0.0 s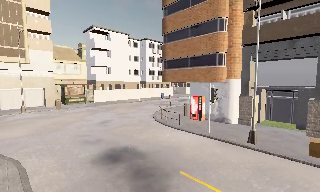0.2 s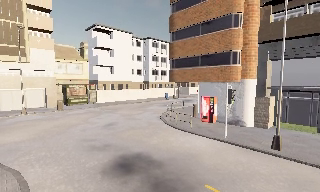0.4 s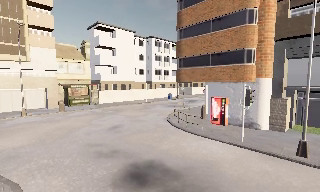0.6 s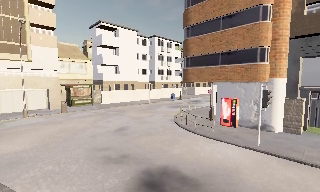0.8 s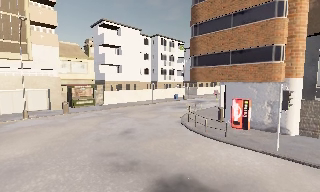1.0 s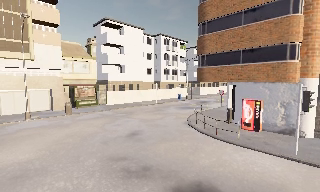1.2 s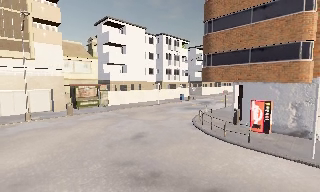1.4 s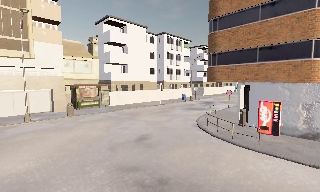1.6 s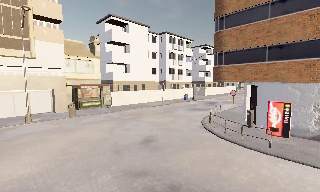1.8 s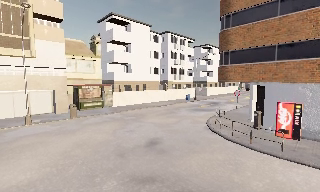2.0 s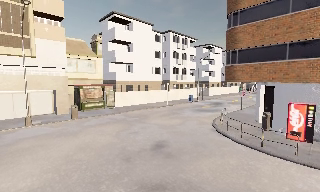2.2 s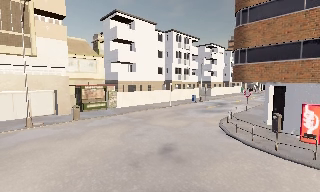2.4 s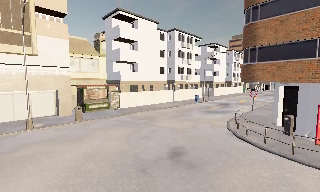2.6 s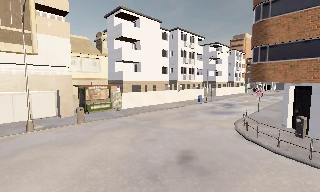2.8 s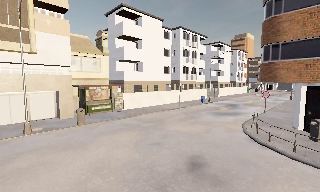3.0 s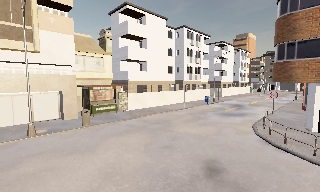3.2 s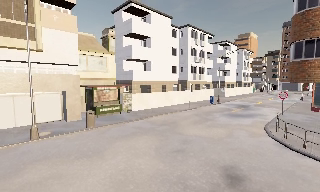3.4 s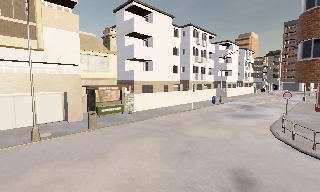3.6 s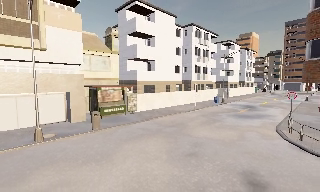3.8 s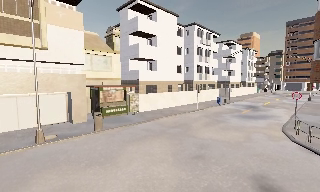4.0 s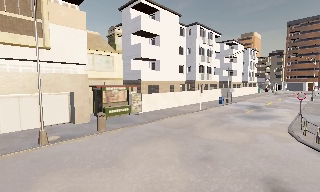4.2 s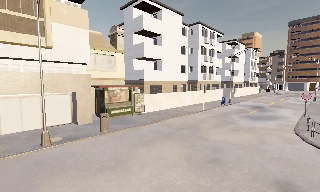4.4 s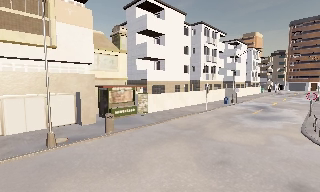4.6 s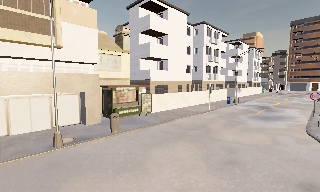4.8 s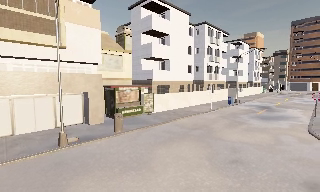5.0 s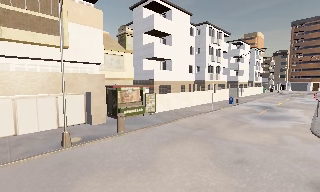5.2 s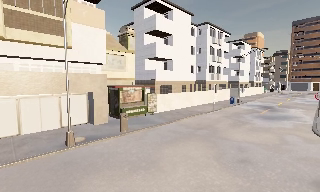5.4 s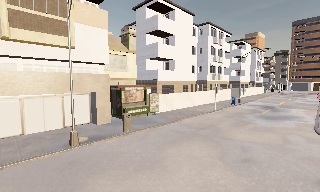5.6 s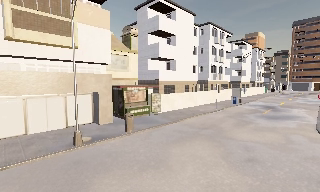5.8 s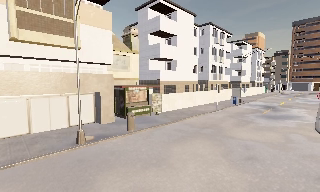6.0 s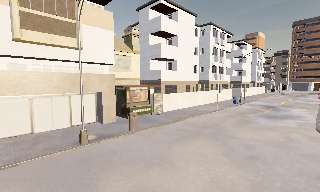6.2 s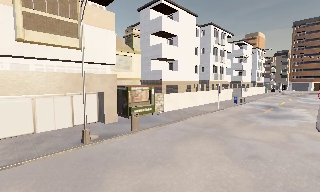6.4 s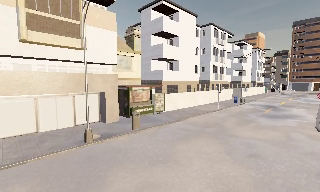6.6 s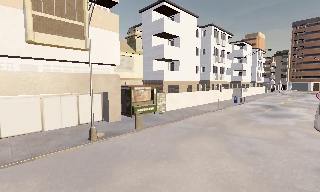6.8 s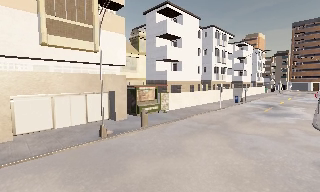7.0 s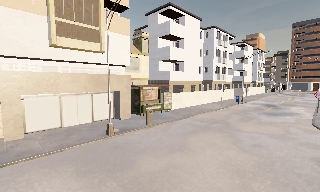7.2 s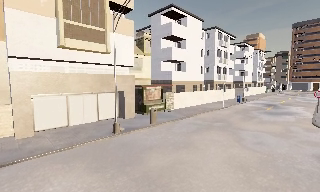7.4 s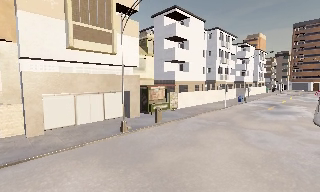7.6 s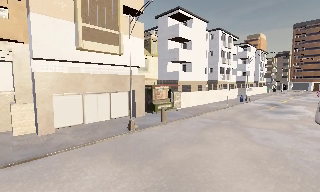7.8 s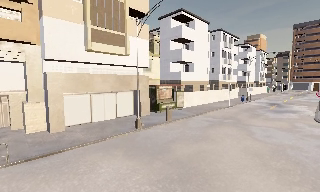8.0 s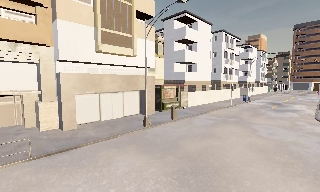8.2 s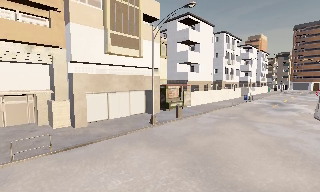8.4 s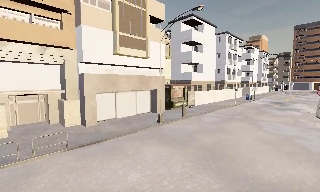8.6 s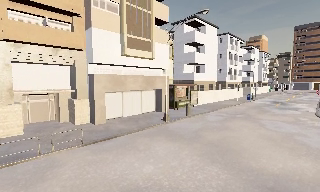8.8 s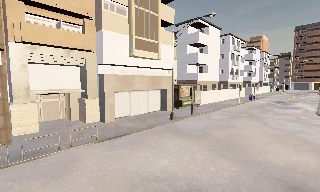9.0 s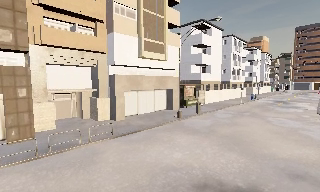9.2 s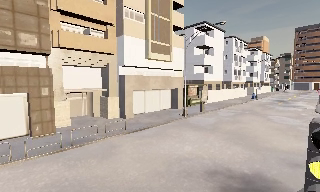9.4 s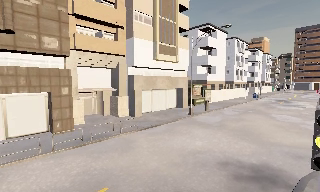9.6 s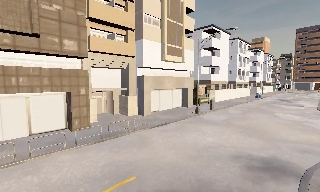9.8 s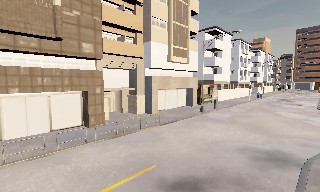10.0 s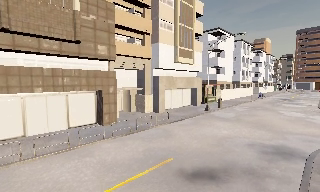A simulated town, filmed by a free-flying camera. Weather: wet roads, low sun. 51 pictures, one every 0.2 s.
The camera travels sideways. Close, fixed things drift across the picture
to the right.
0.0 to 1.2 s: The camera travels forward and to its left, about 4.5 m, so what stands in front looms larger. It loses speed.
1.2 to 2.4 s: The camera travels forward and to its left, about 3 m, so what stands in front looms larger.
2.4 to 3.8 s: The camera travels to its left and forward, about 3.5 m, so close, fixed things drift to the right. It loses speed.
3.8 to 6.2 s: The camera travels to its left, about 2.5 m, so close, fixed things drift to the right.
6.2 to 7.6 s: The camera travels backward and to its left, about 3 m, so what stands in front gets smaller. It gains speed.
7.6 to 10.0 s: The camera travels to its left and backward, about 10 m, so close, fixed things drift to the right.
The film runs backward here.
